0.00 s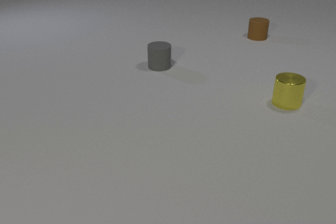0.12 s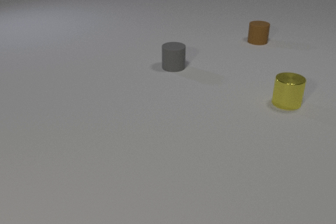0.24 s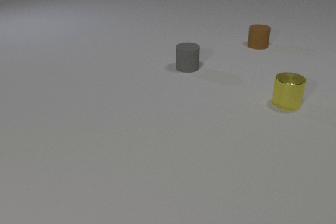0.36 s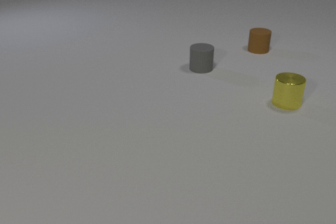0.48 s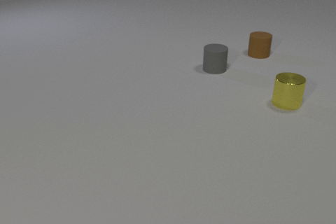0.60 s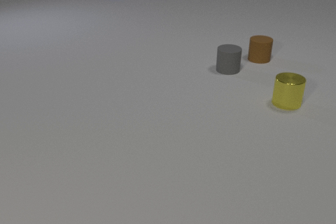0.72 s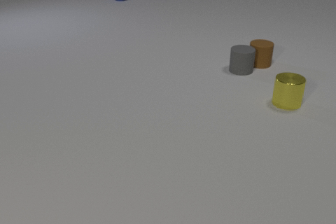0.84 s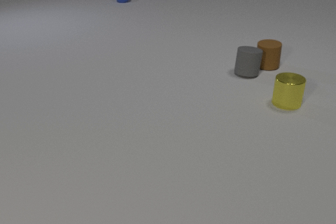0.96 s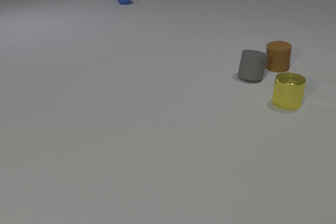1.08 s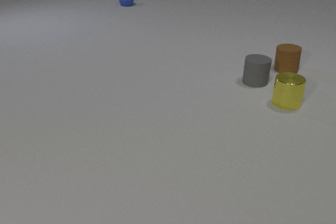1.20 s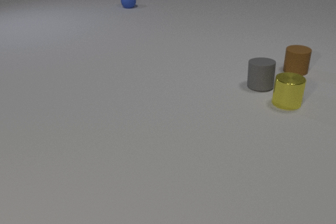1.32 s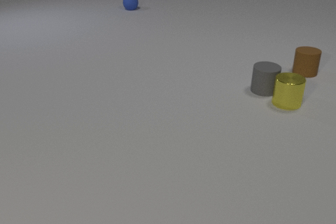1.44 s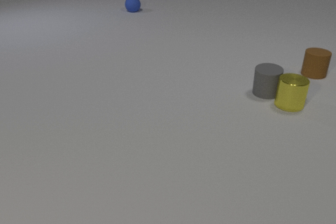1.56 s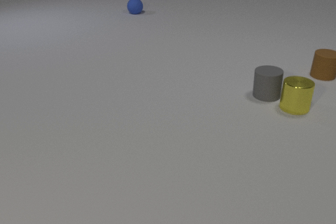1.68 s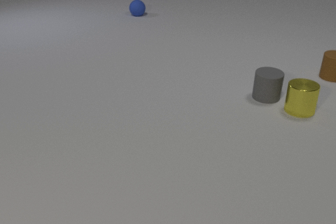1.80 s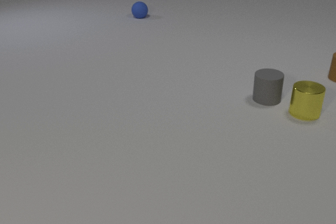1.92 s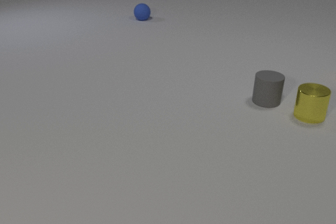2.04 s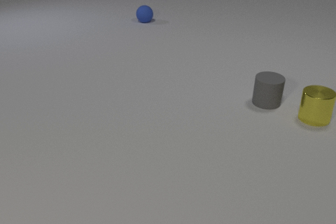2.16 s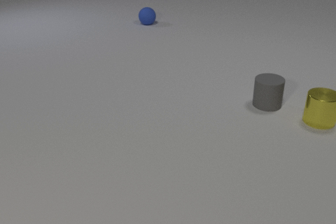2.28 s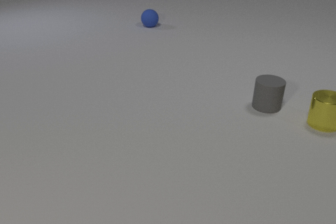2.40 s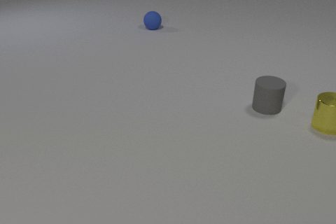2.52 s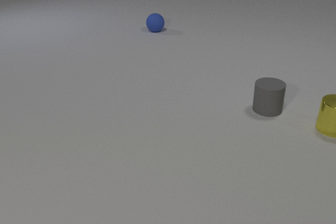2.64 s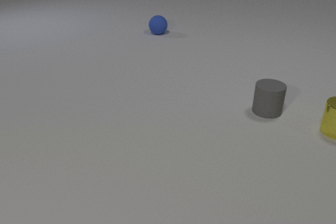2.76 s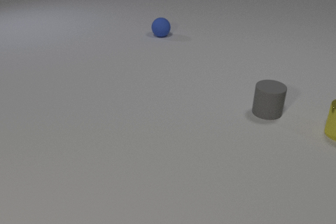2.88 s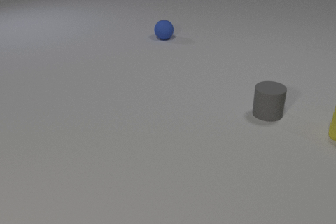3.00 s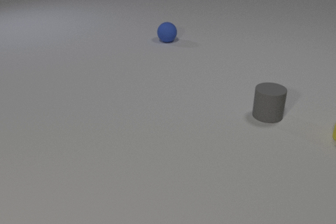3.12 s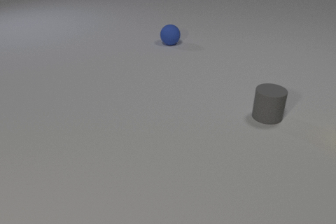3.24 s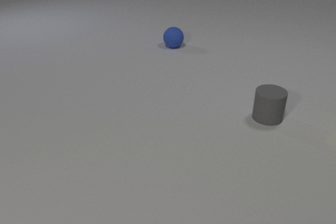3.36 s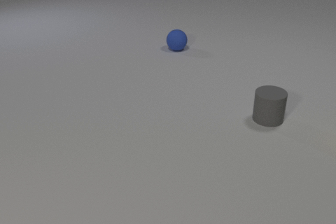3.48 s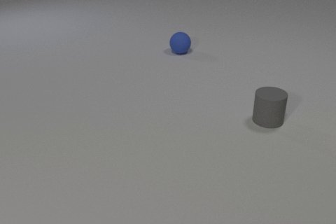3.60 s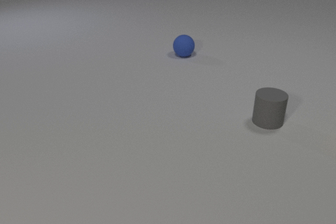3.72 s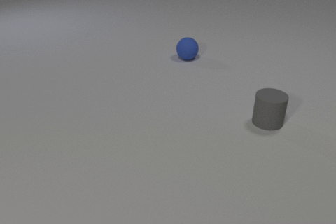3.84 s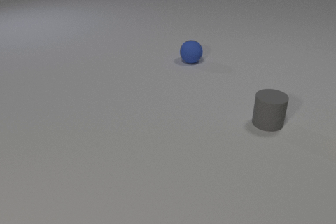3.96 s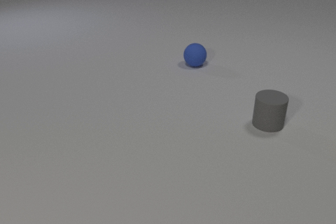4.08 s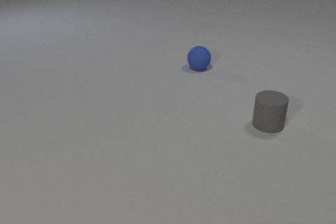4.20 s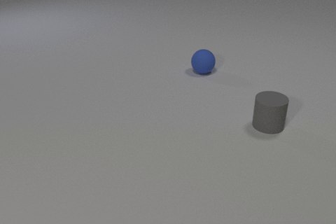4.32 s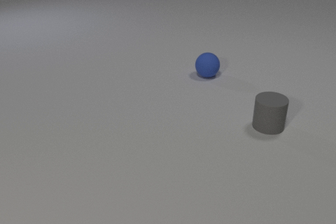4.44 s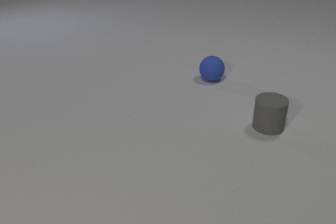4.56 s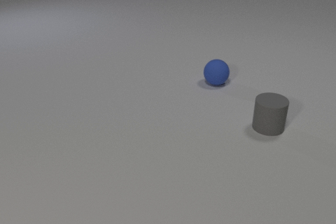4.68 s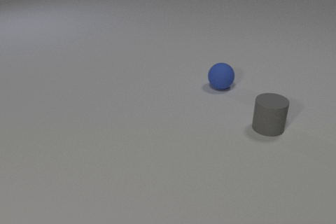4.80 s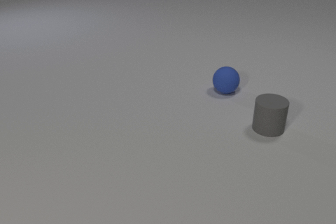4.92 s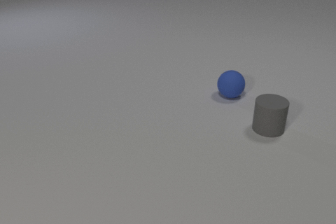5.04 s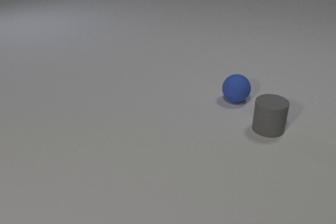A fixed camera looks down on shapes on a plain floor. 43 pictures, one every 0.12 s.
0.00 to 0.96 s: The brown rubber cylinder slides toward the camera. The gray rubber cylinder slides to the right. The blue rubber sphere comes in at the top edge, rolls toward the camera. The brown rubber cylinder and the gray rubber cylinder collide.
0.96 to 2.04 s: The brown rubber cylinder slides to the right, leaves at the right edge. The gray rubber cylinder slides toward the camera. The yellow metal cylinder slides to the right and toward the camera. The blue rubber sphere rolls toward the camera. The gray rubber cylinder and the yellow metal cylinder collide.
2.04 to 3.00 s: The gray rubber cylinder slides toward the camera. The yellow metal cylinder slides to the right and toward the camera. The blue rubber sphere rolls toward the camera.
3.00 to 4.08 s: The gray rubber cylinder slides toward the camera. The yellow metal cylinder leaves at the right edge. The blue rubber sphere rolls toward the camera and to the right.
4.08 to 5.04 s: The gray rubber cylinder slides toward the camera. The blue rubber sphere rolls toward the camera and to the right.
What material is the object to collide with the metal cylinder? rubber.
What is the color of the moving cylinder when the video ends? gray.
What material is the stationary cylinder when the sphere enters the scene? metal.
